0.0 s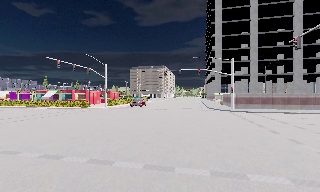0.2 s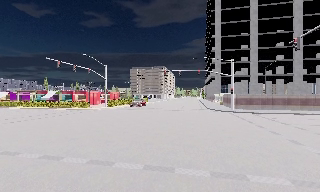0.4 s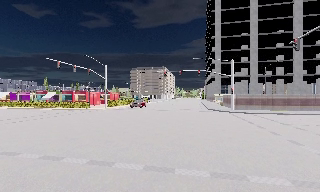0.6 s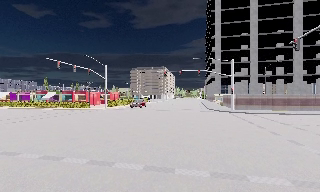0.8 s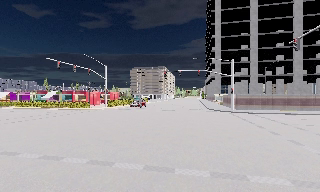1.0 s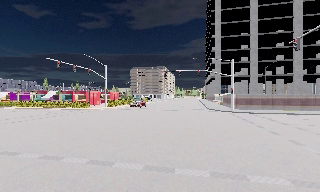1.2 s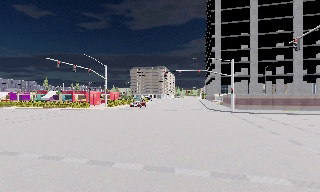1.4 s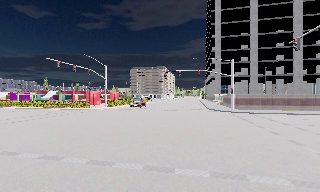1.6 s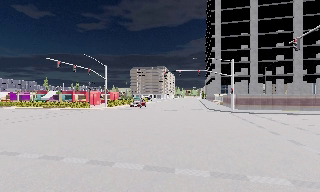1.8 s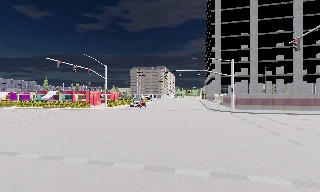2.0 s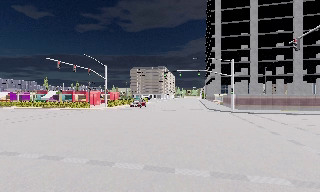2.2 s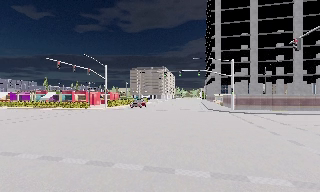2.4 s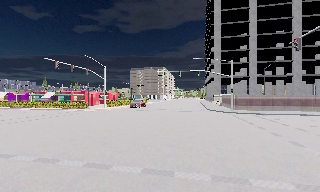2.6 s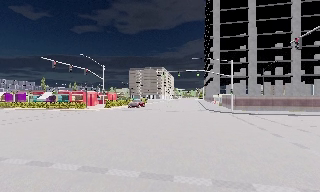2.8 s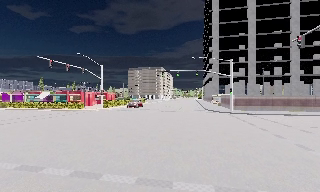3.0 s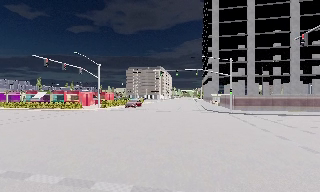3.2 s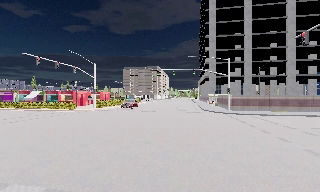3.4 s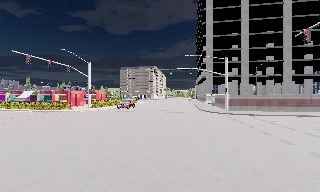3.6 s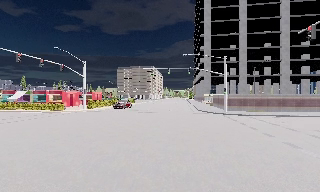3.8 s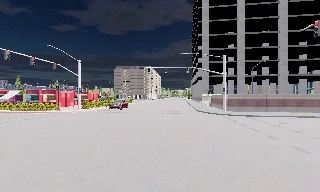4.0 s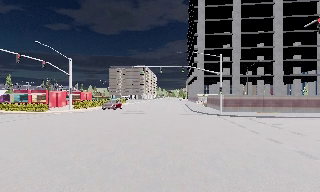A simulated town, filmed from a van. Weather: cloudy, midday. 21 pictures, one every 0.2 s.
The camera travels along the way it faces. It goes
forward.
0.0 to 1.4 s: The camera keeps its place and its aim.
1.4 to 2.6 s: The camera shifts only a little, or ends up much as it began.
2.6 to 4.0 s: The camera travels forward, about 4 m, so what stands in front looms larger. It gains speed.
The film runs forward here.
